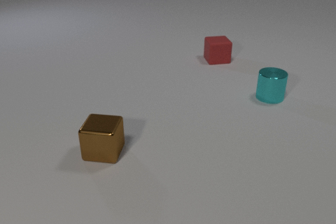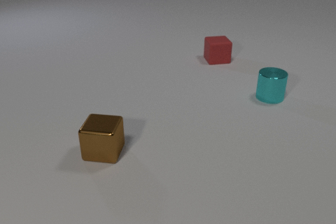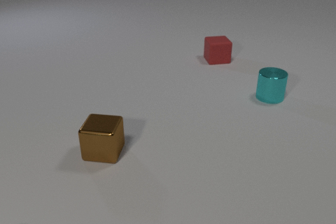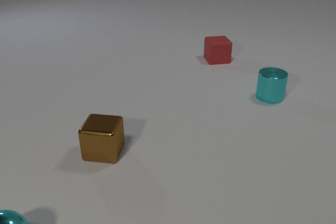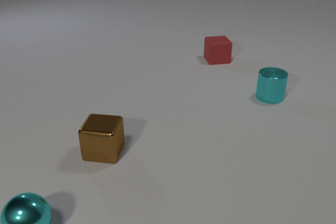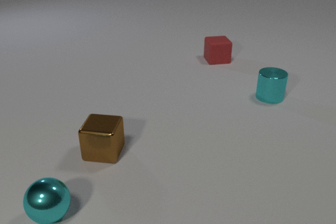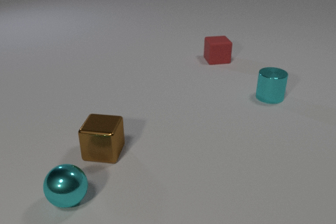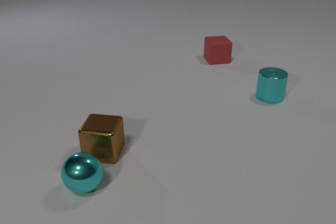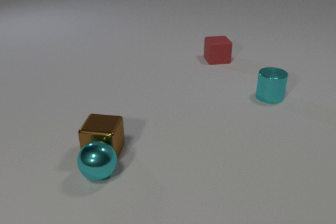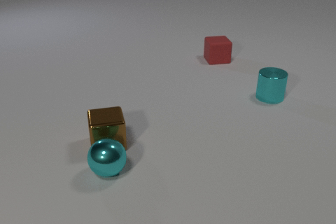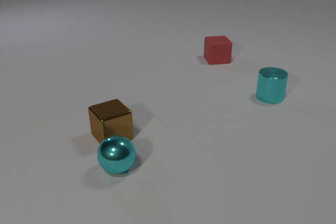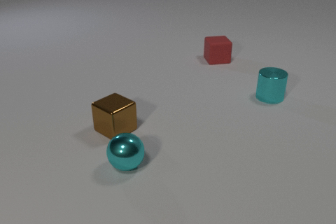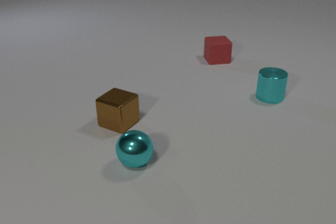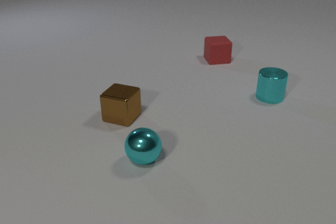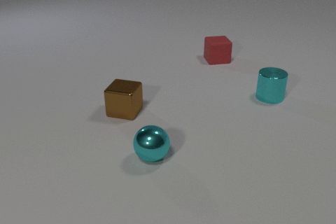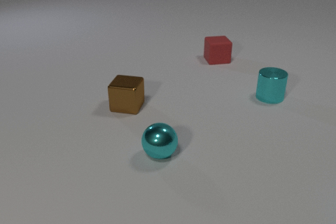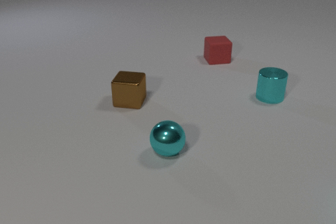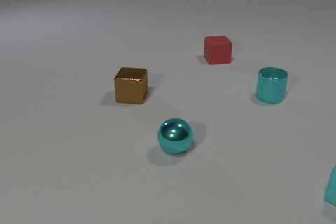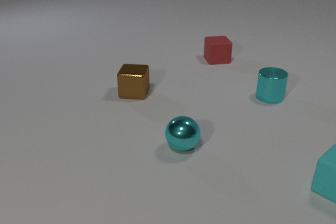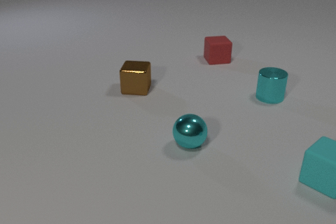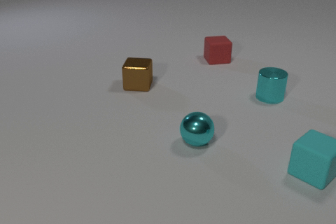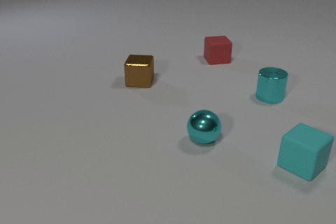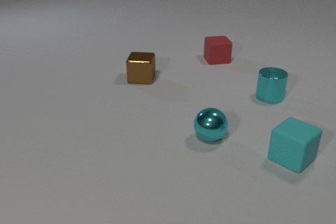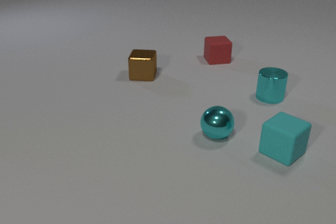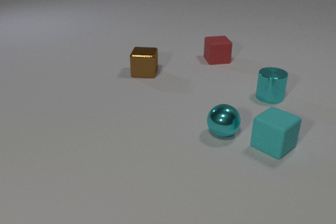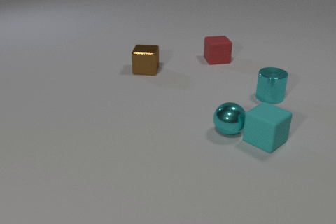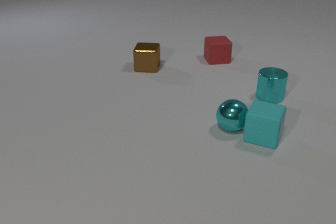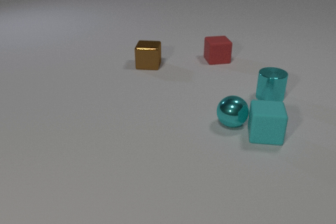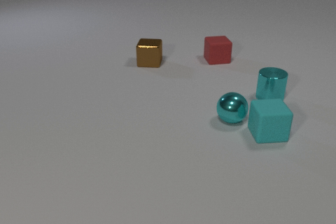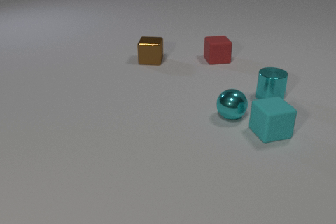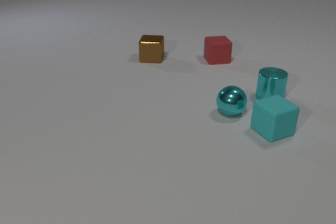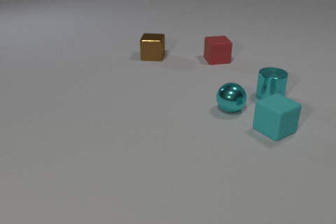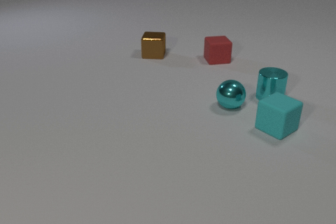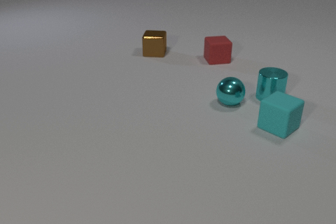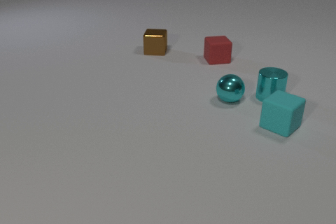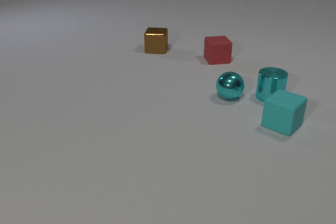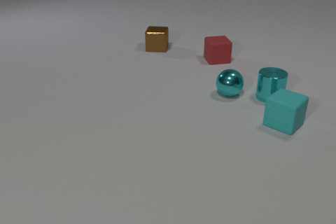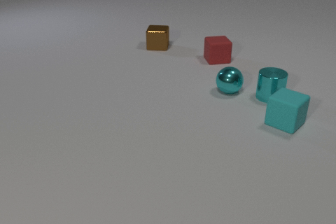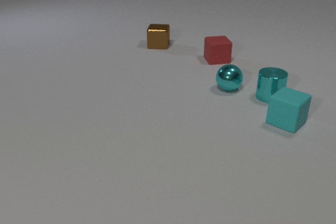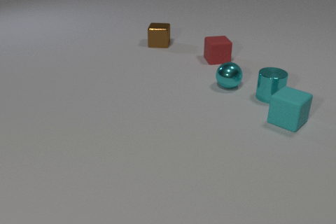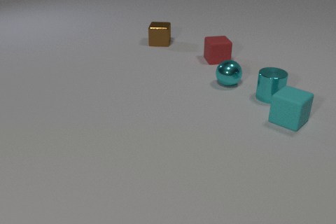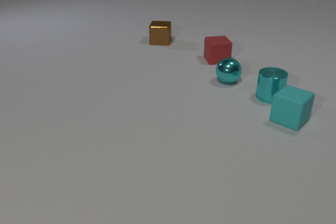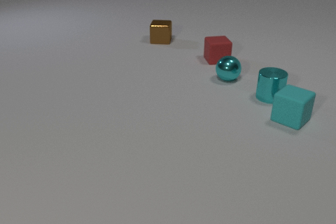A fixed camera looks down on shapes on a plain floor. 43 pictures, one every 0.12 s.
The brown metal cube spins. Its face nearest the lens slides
to the right.
The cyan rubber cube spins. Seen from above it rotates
counterclockwise.
0.00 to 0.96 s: The cyan metal sphere comes in at the bottom edge, rolls to the right and away from the camera. The cyan metal sphere and the brown metal cube collide.
0.96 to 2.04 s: The cyan metal sphere rolls to the right and away from the camera. The brown metal cube slides away from the camera, spins so that its near face slides to the right, counterclockwise seen from above. The cyan rubber cube comes in at the right edge, slides to the left.
2.04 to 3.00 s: The cyan metal sphere rolls to the right and away from the camera. The brown metal cube slides away from the camera. The cyan rubber cube slides to the left and away from the camera. The cyan metal sphere and the cyan rubber cube collide.
3.00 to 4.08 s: The cyan metal sphere rolls away from the camera. The brown metal cube slides away from the camera. The cyan rubber cube slides away from the camera and to the right, spins counterclockwise seen from above by about 90 degrees, its near face sliding to the right.
4.08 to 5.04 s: The cyan metal sphere rolls away from the camera. The brown metal cube slides away from the camera. The cyan rubber cube slides away from the camera and to the right.
How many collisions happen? 2.
What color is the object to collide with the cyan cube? cyan.
How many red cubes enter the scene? 0.
